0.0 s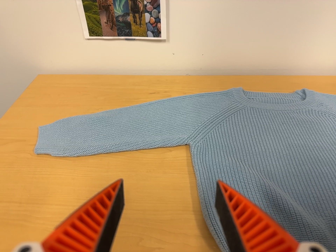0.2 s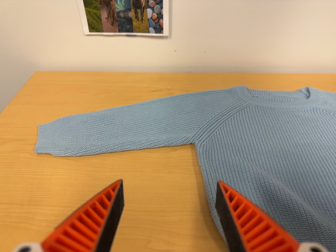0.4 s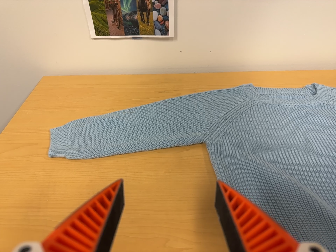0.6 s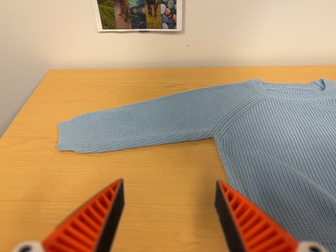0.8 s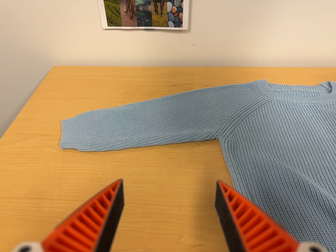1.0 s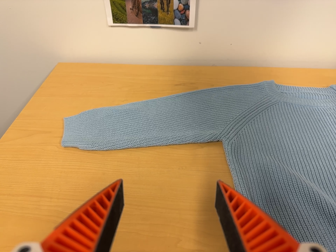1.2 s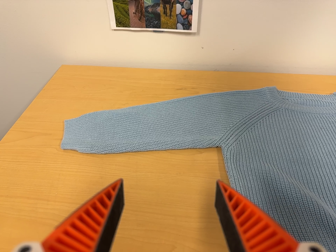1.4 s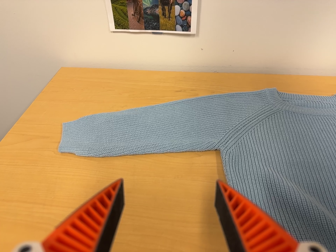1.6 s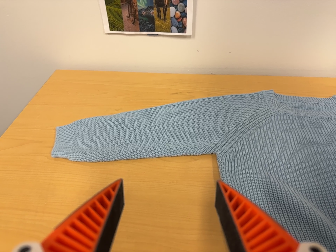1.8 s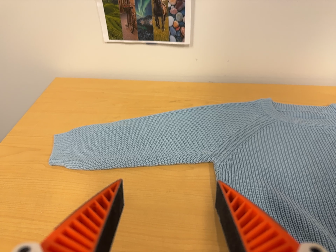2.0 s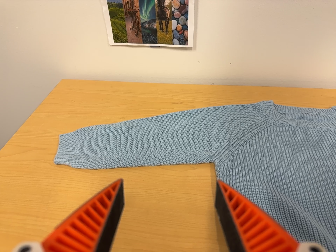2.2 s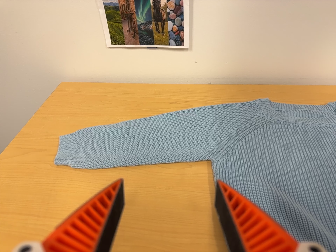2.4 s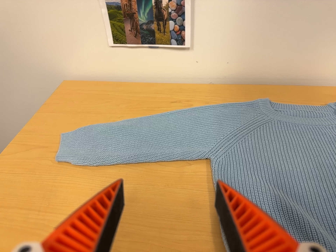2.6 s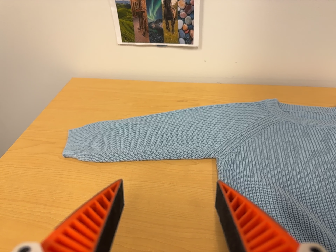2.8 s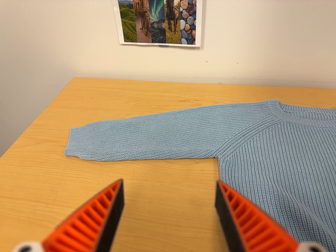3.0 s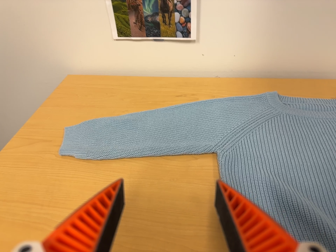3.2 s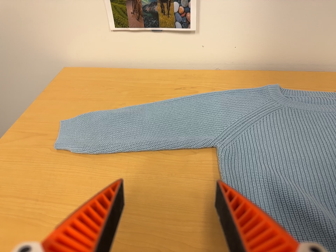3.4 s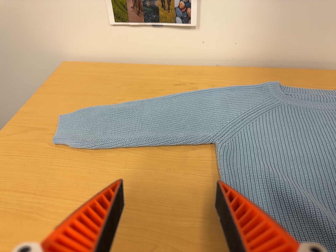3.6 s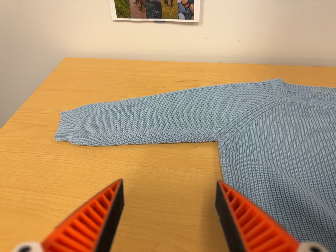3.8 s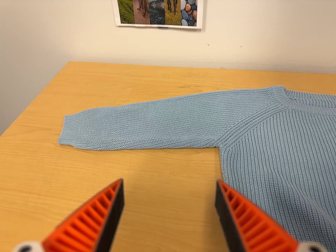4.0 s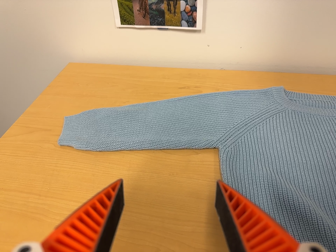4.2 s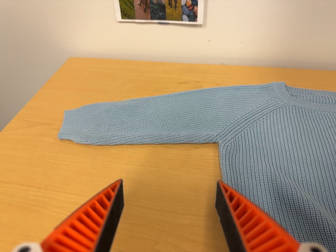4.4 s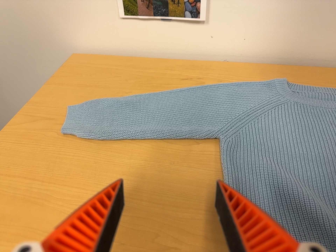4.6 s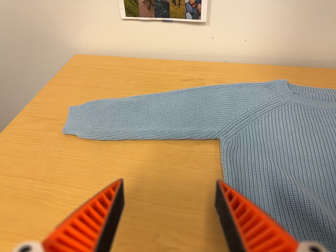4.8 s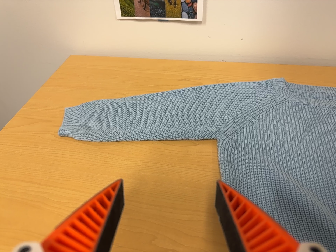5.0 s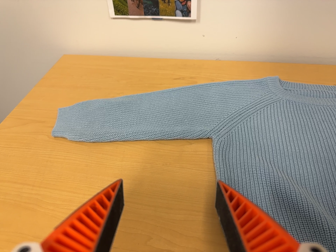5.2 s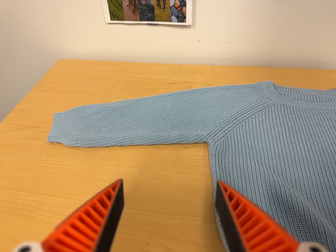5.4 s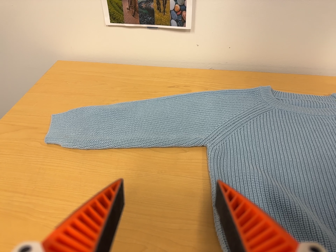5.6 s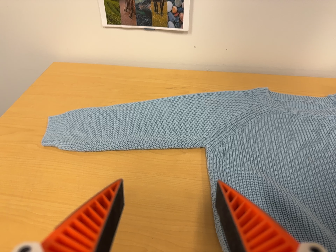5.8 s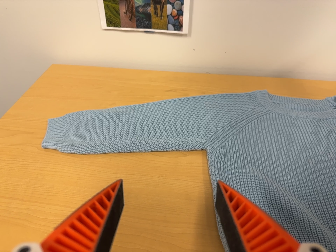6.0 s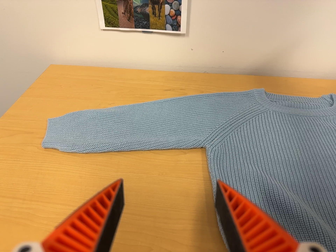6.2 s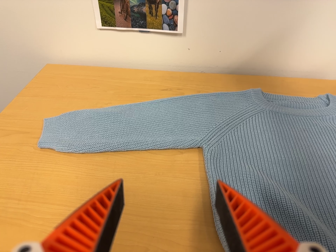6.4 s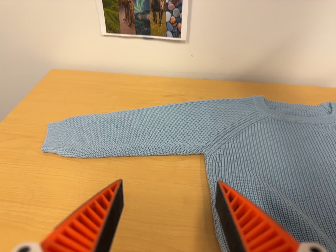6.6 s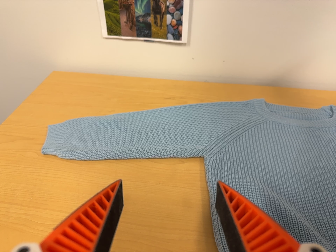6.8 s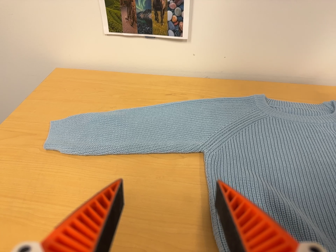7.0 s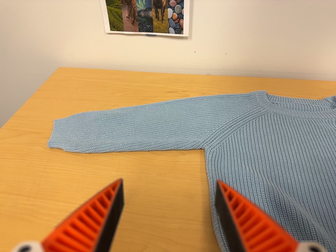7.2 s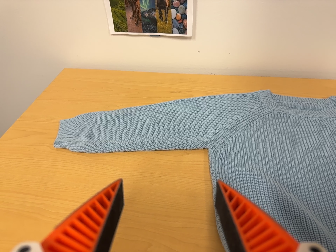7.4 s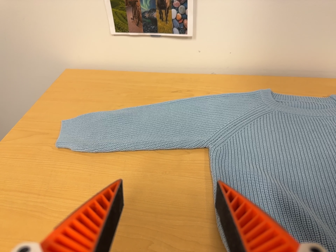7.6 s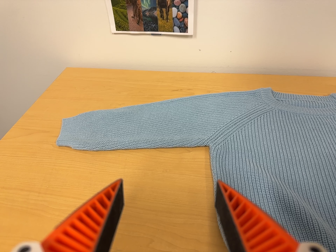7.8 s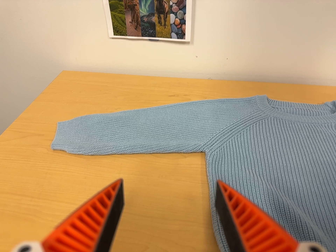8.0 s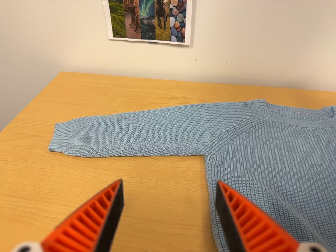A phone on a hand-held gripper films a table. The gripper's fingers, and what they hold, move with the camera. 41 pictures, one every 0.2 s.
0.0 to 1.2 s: The camera travels to its left, about 5 cm, so close, fixed things drift to the right.
1.2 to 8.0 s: The camera travels to its right, about 4 cm, so close, fixed things drift to the left.
The film runs forward here.
